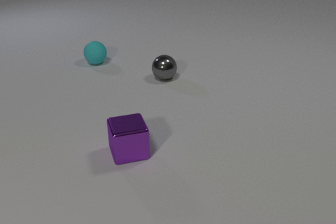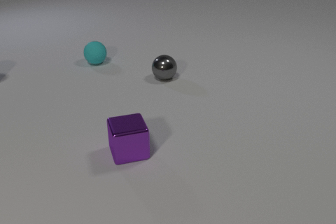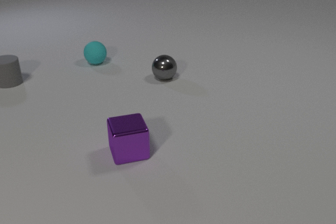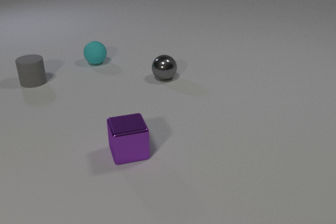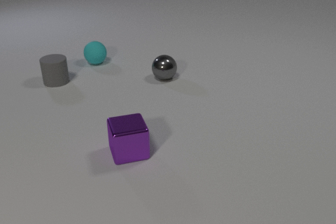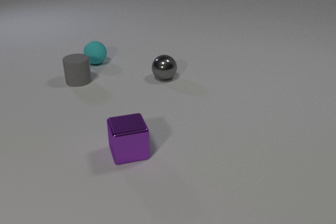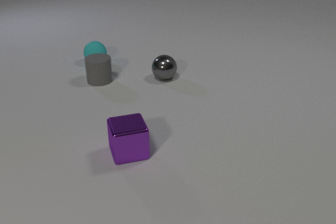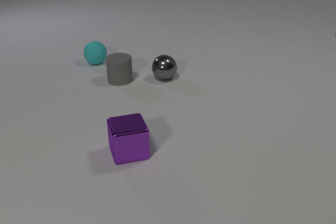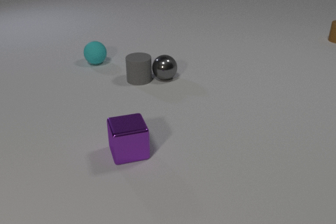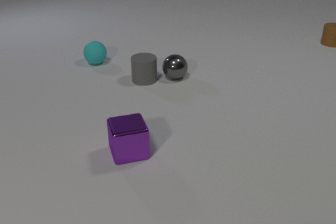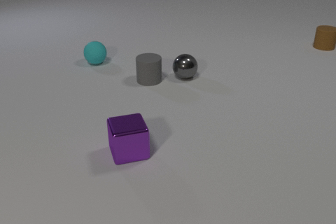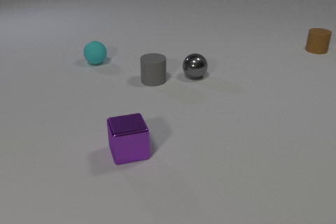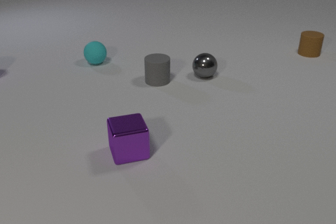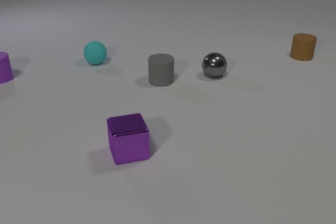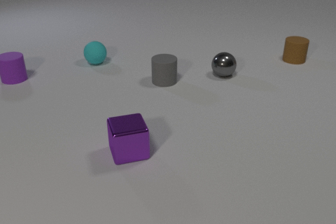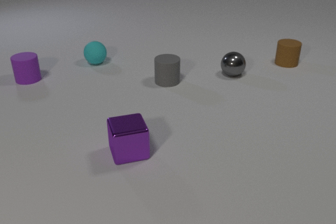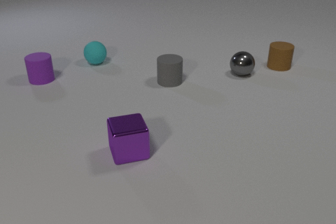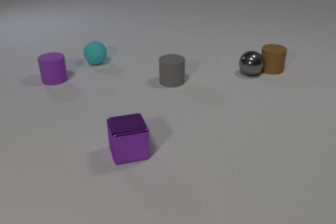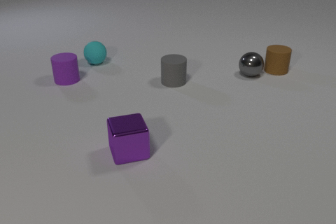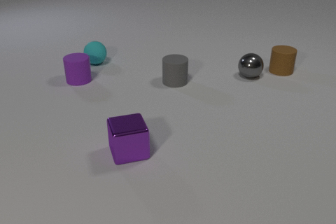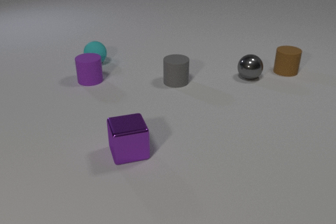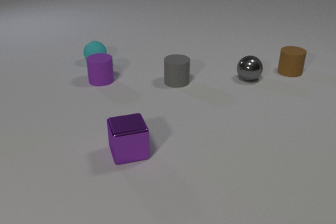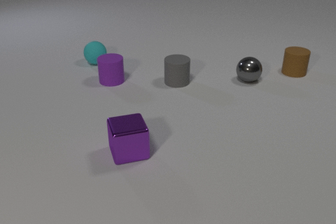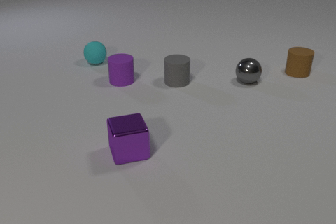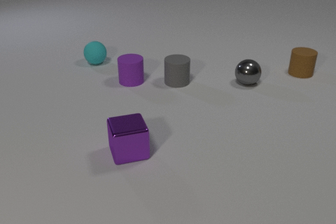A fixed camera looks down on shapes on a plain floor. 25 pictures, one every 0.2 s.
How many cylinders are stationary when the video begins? 0.
What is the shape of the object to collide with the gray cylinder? sphere.
Are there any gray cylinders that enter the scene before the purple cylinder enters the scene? yes.
0.0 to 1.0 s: The gray rubber cylinder comes in at the left edge, slides to the right.
1.0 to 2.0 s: The gray rubber cylinder slides to the right. The gray metal sphere rolls to the right. The brown rubber cylinder comes in at the right edge, slides toward the camera and to the left. The gray rubber cylinder and the gray metal sphere collide.
2.0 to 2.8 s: The gray rubber cylinder slides to the right. The gray metal sphere rolls to the right. The purple rubber cylinder comes in at the left edge, slides to the right and toward the camera. The brown rubber cylinder slides toward the camera and to the left.
2.8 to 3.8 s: The gray rubber cylinder slides to the right. The gray metal sphere rolls to the right. The purple rubber cylinder slides to the right. The brown rubber cylinder slides toward the camera. The gray metal sphere and the brown rubber cylinder collide.
3.8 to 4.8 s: The gray metal sphere rolls toward the camera. The purple rubber cylinder slides to the right. The brown rubber cylinder slides to the right.
